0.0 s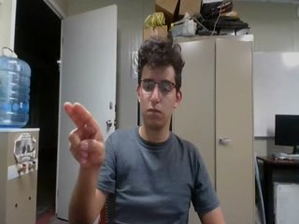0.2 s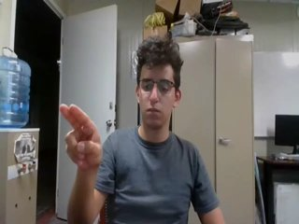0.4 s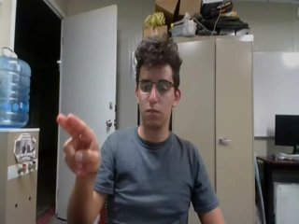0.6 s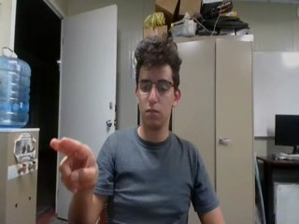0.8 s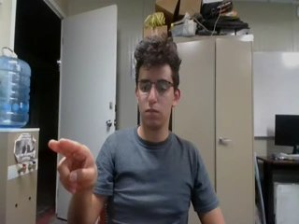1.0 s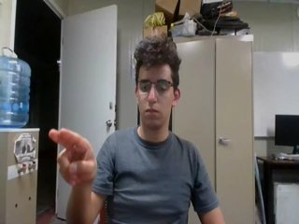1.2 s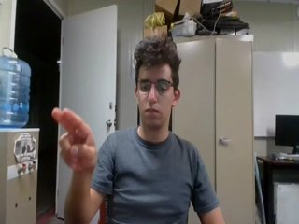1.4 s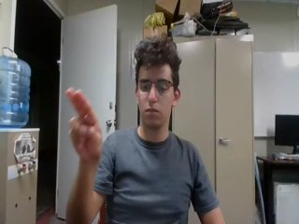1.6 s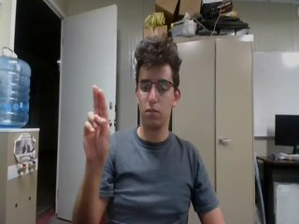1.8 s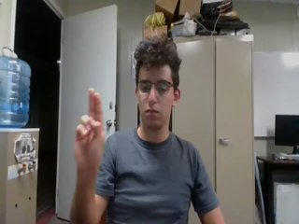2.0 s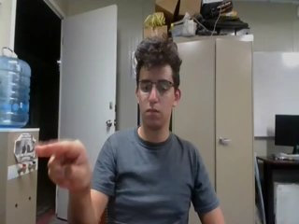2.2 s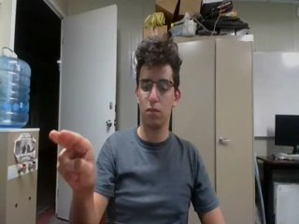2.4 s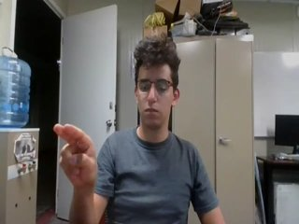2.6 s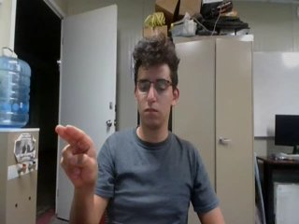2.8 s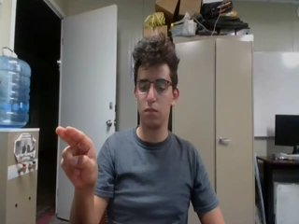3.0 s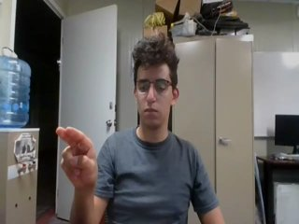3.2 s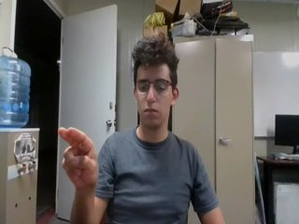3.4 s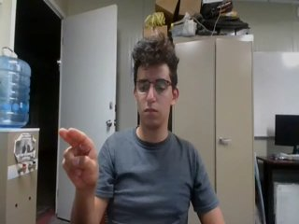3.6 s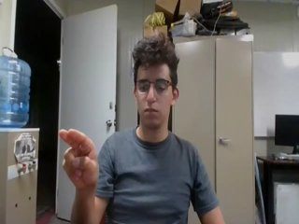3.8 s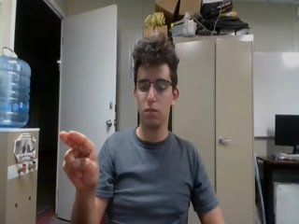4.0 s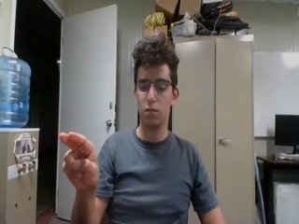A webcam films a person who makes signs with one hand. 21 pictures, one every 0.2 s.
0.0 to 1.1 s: Pointing with two fingers.
1.2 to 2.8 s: Click with two fingers.
2.9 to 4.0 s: Pointing with two fingers.
